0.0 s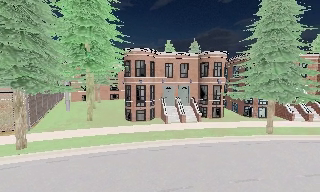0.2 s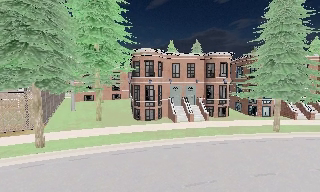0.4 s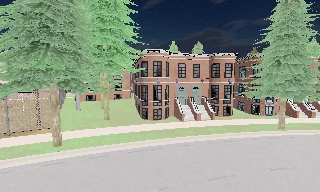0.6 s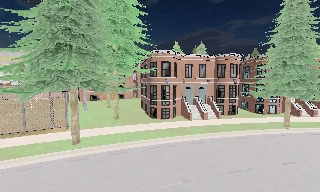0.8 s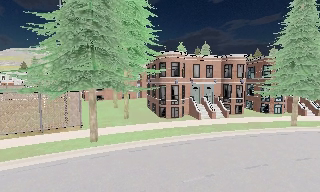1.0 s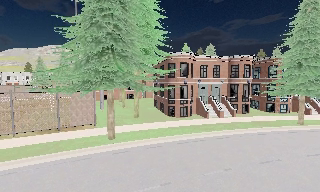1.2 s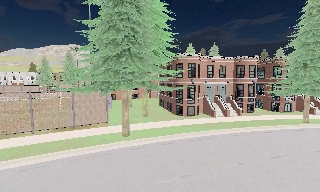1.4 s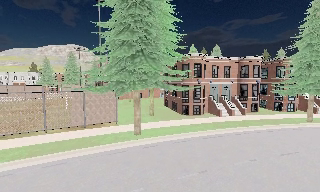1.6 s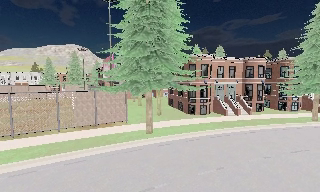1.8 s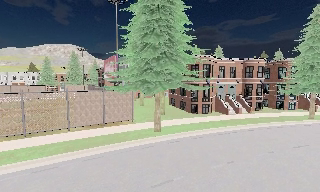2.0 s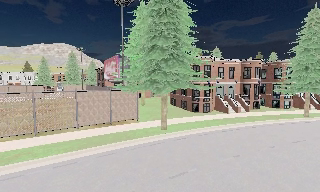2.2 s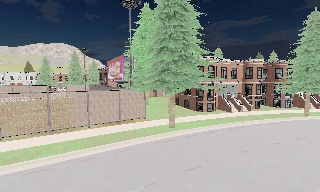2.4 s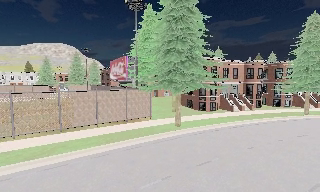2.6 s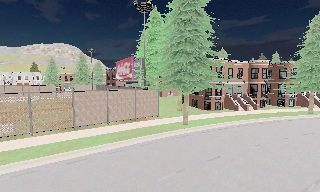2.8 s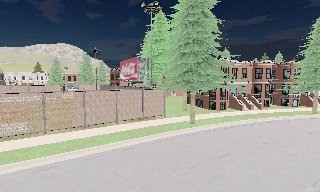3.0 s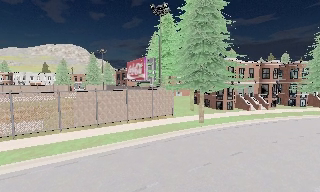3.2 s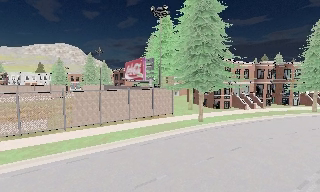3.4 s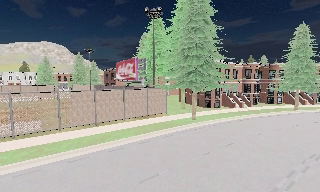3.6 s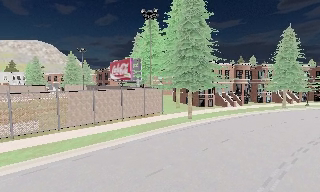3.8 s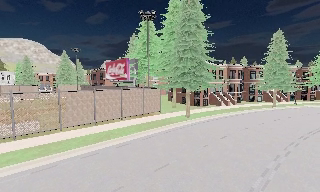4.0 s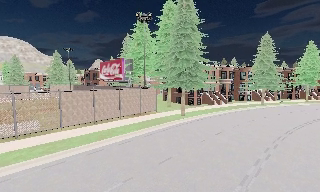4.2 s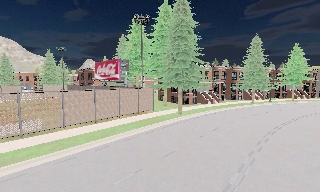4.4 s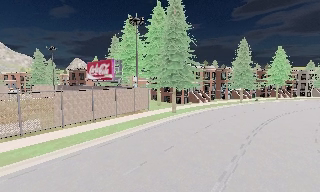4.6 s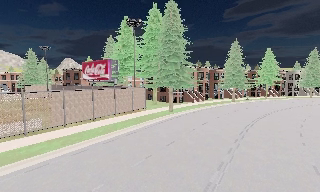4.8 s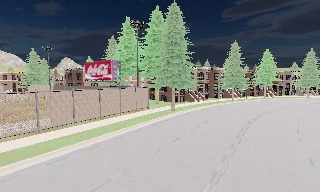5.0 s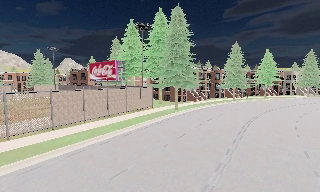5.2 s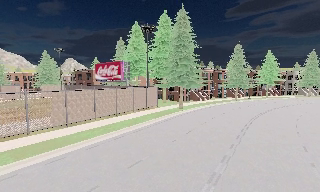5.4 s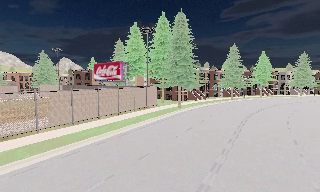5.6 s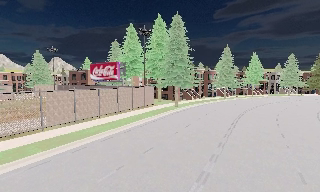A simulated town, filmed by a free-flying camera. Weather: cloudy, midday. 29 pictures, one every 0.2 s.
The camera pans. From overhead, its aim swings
clockwise.
0.0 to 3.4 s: The camera pans to its right, which is clockwise from overhead, by about 10 degrees. It travels to its left and backward, about 16 m, so close, fixed things drift to the right.
3.4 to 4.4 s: The camera pans to its right, which is clockwise from overhead, by about 15 degrees. It travels to its left and backward, about 4 m.
4.4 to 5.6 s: The camera travels backward and to its left, about 6 m, so what stands in front gets smaller.
The film runs backward here.
